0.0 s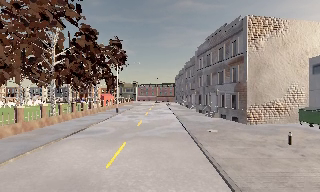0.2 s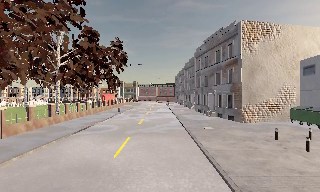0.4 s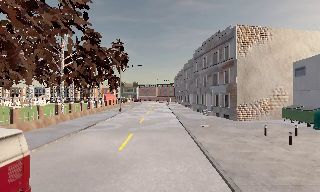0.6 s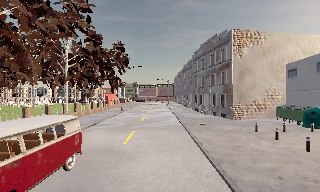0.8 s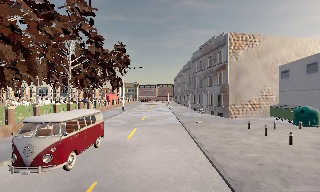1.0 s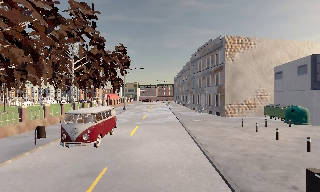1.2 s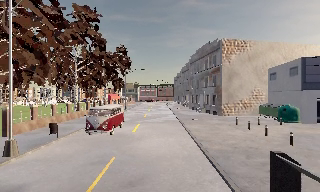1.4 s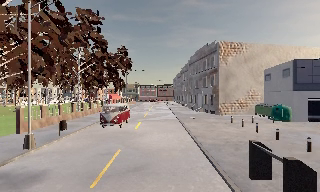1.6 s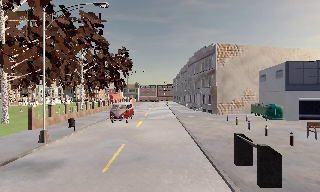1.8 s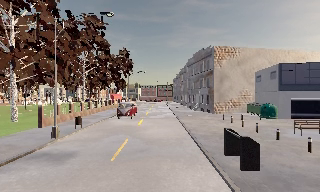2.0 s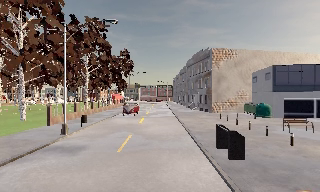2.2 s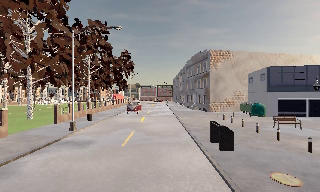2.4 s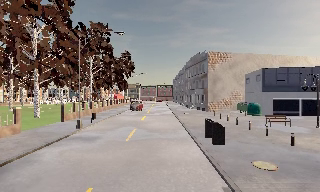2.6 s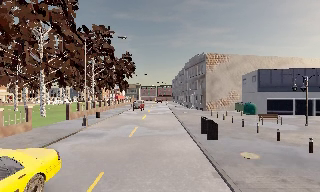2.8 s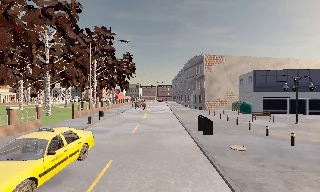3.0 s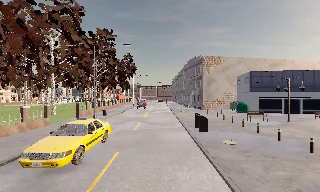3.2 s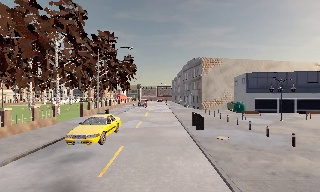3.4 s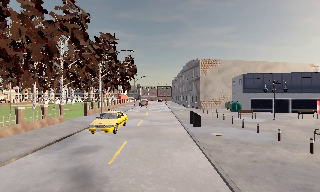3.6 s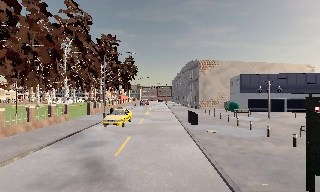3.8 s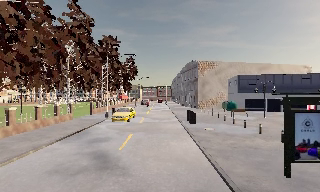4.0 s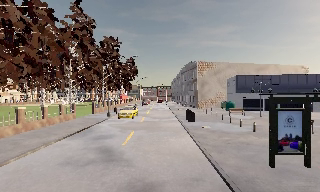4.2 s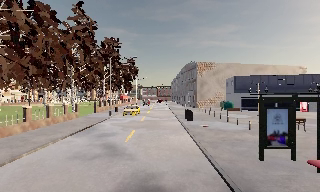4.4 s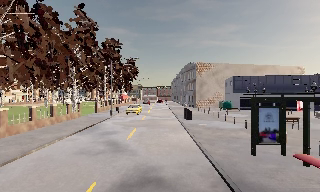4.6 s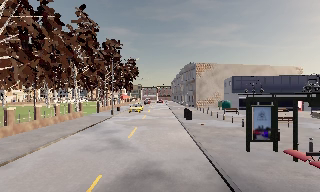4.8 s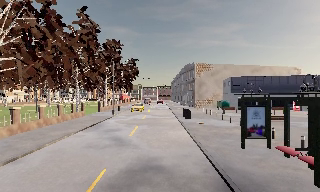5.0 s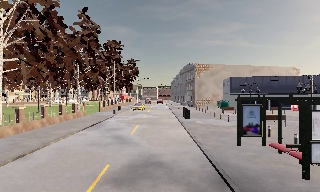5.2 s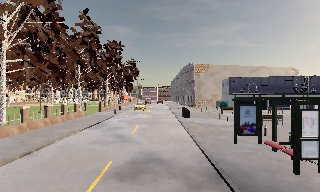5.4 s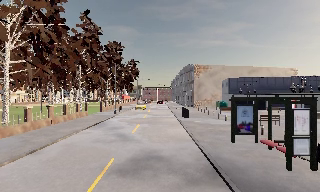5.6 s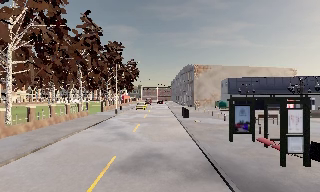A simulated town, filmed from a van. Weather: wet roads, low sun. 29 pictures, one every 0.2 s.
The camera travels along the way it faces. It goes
backward.
0.0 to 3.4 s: The camera travels backward, about 17 m, so what stands in front gets smaller.
3.4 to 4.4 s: The camera travels backward, about 3.5 m, so what stands in front gets smaller. It loses speed.
4.4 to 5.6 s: The camera travels backward, about 2 m, so what stands in front gets smaller.
The film runs backward here.
